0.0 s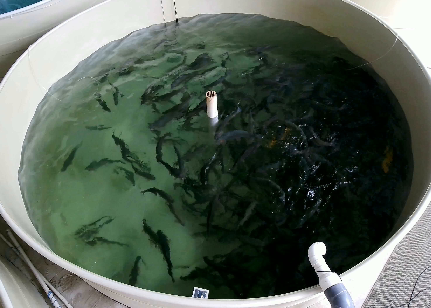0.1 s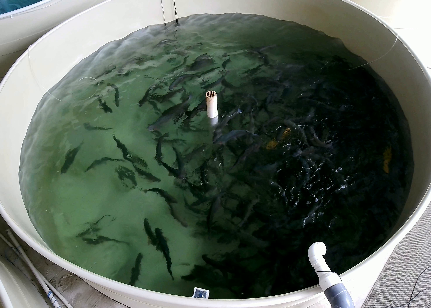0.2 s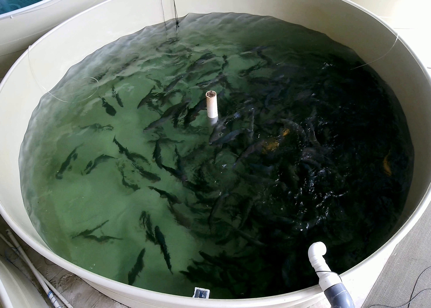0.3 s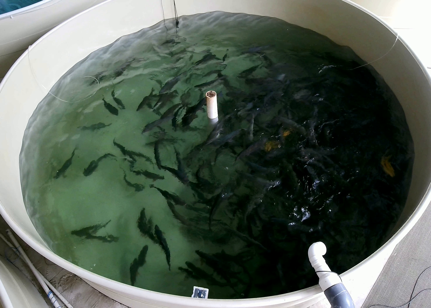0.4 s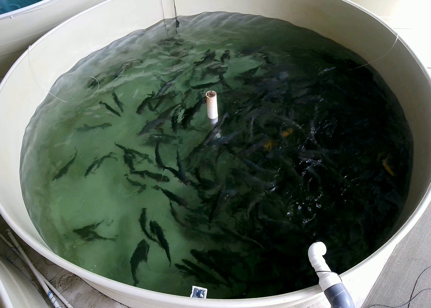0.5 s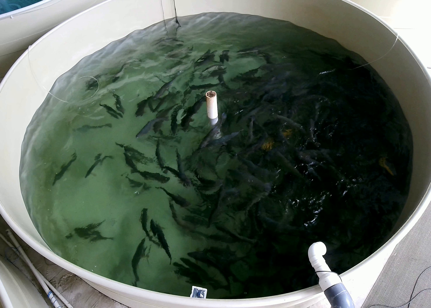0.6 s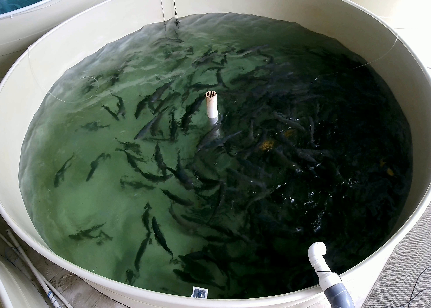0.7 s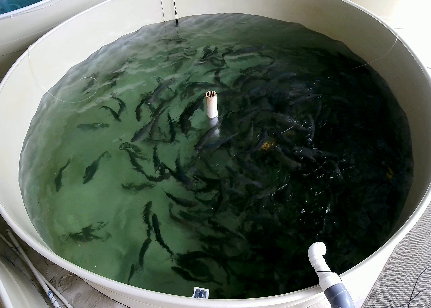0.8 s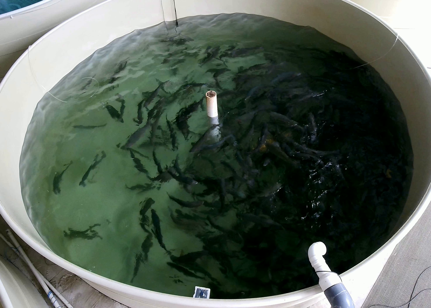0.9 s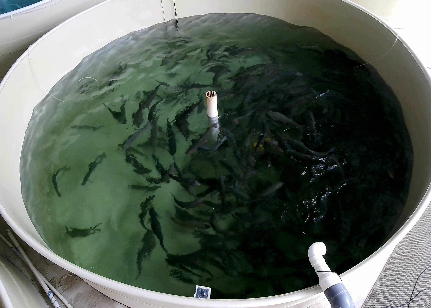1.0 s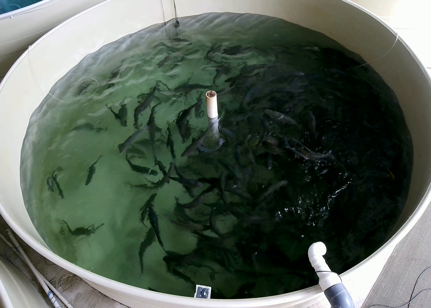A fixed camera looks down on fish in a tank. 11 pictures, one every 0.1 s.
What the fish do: Foraging.
